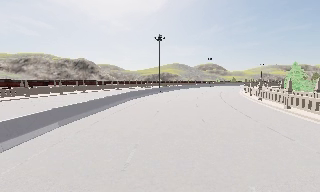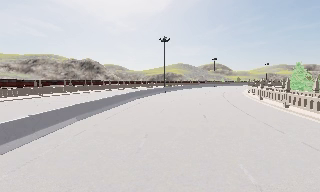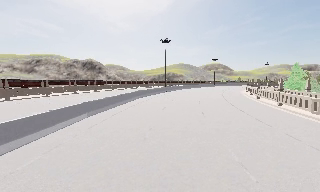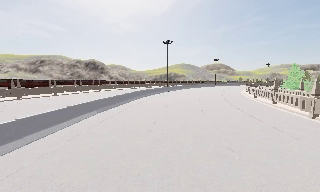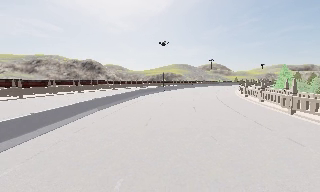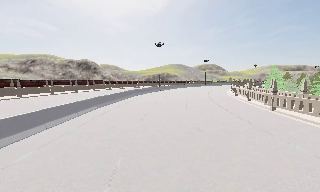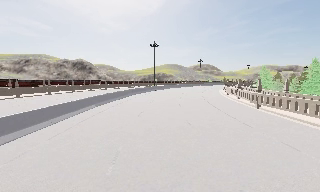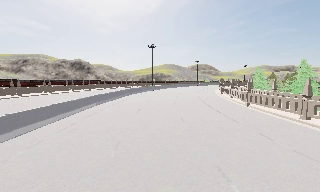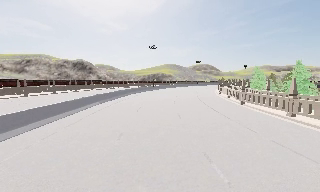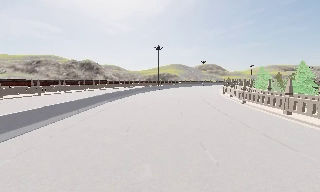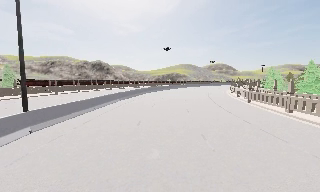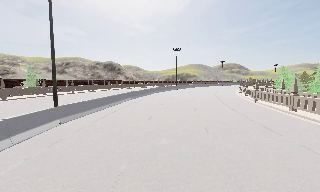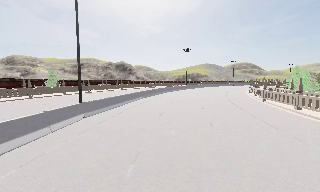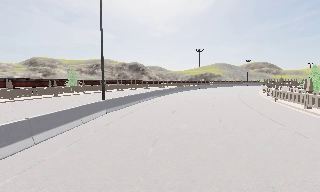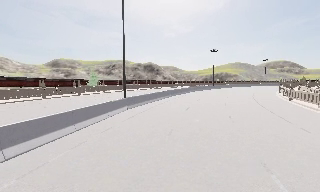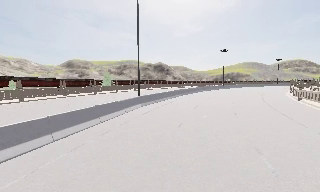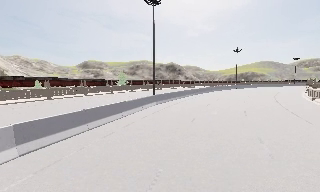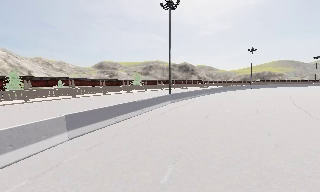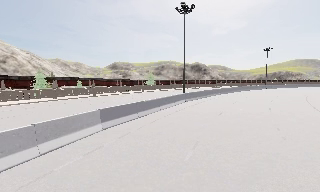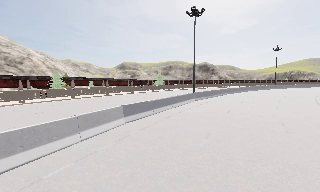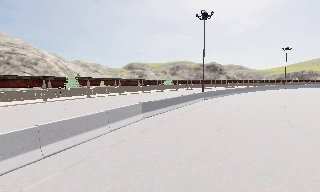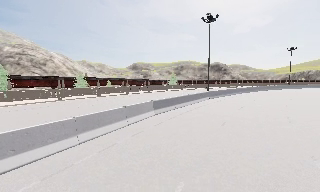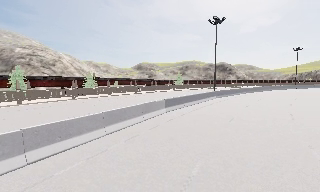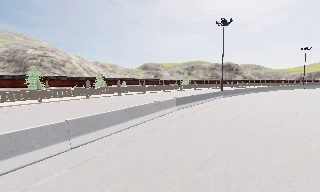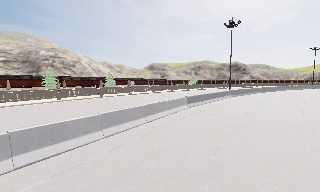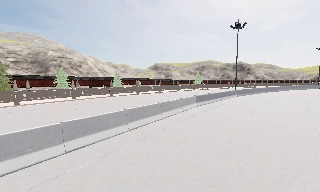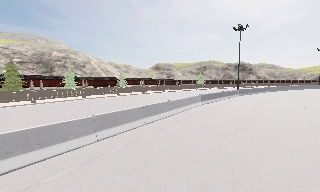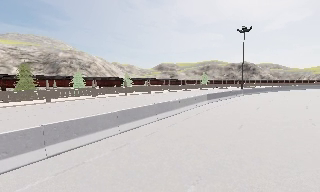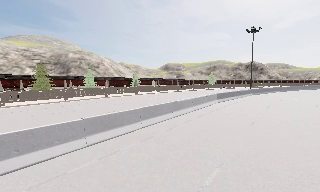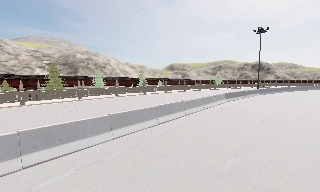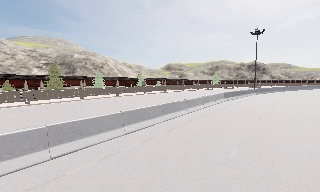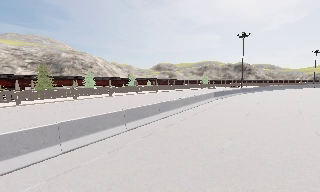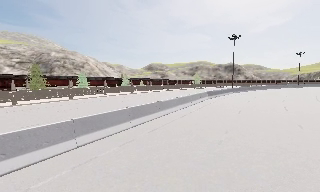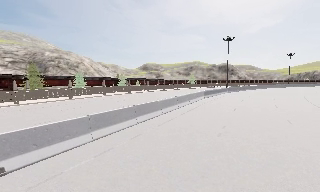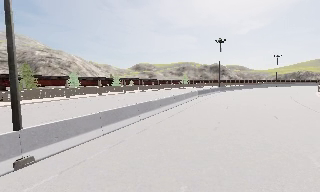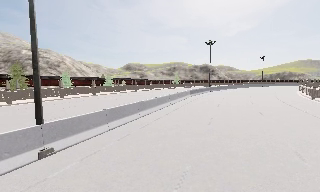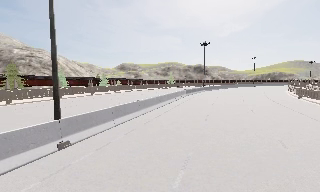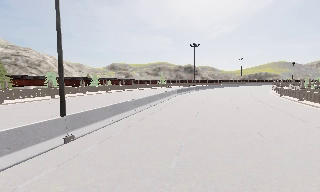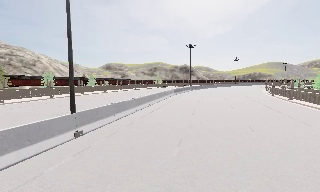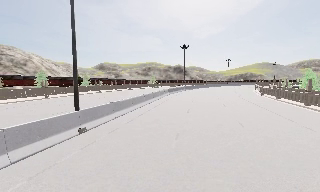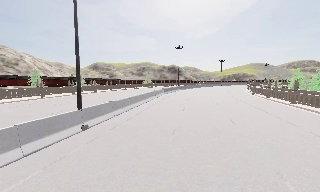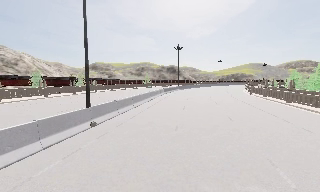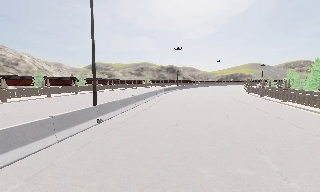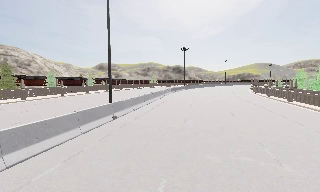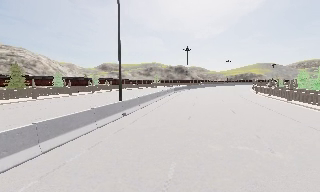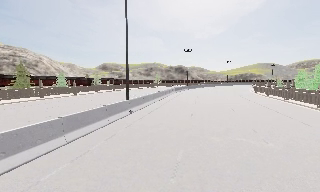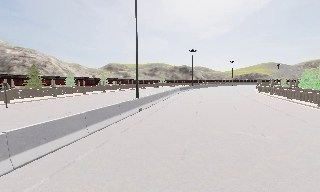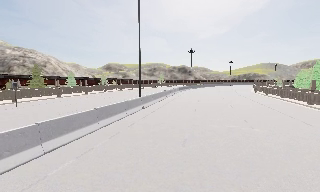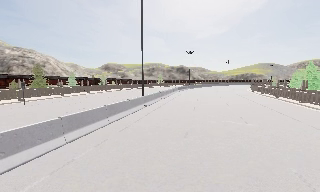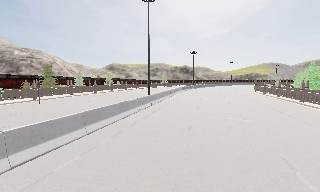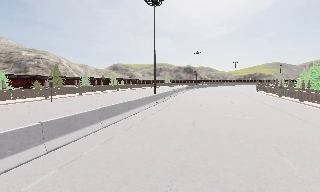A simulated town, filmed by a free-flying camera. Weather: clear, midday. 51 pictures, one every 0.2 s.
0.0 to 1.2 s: The camera travels backward, about 7 m, so what stands in front gets smaller.
1.2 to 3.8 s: The scene slides to the right, as the camera pans about 40 degrees to its left. It travels backward, about 16 m.
3.8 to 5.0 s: The scene slides to the right, as the camera pans about 10 degrees to its left. It travels backward and to its left, about 8 m, so what stands in front gets smaller.
5.0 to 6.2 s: The camera travels backward and to its left, about 6 m, so what stands in front gets smaller.
6.2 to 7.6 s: The camera pans to its right, which is clockwise from overhead, by about 20 degrees. It travels backward and to its left, about 7 m, so what stands in front gets smaller.
7.6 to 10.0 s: The camera travels backward, about 11 m, so what stands in front gets smaller.
The film runs backward here.
